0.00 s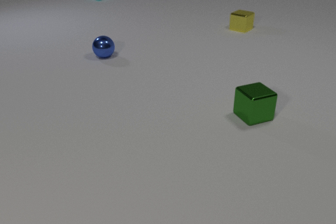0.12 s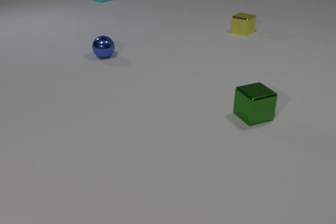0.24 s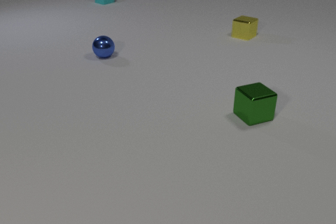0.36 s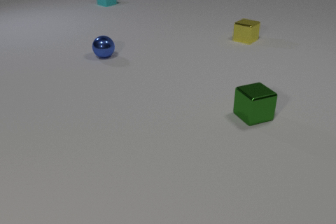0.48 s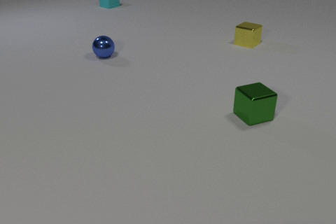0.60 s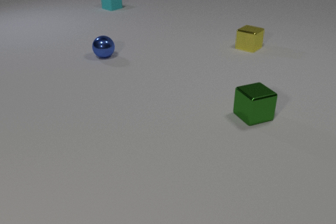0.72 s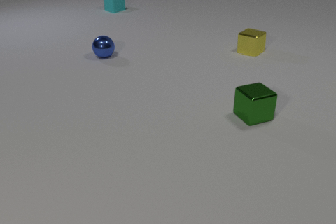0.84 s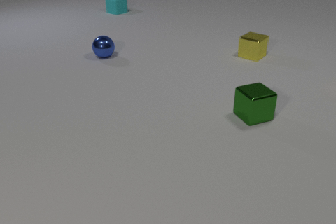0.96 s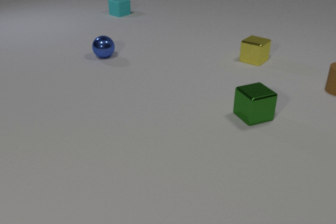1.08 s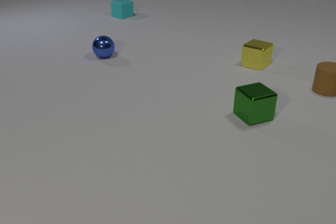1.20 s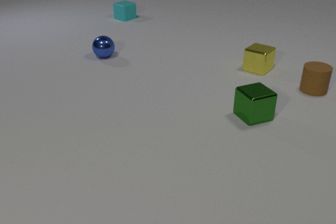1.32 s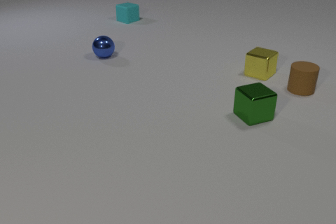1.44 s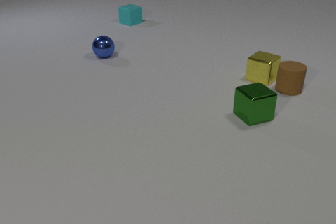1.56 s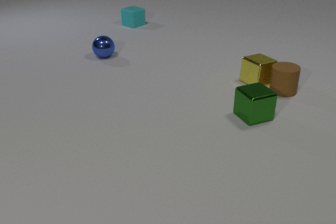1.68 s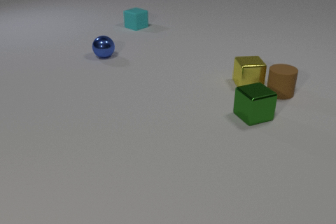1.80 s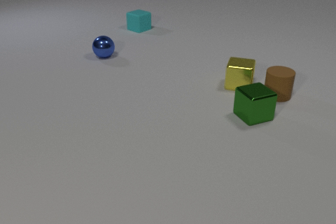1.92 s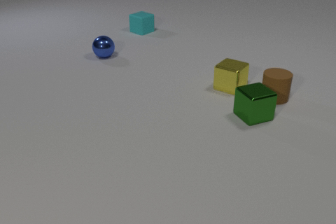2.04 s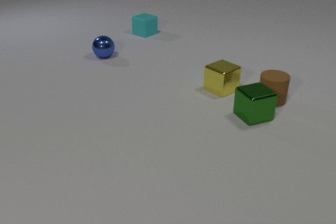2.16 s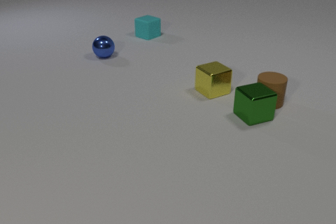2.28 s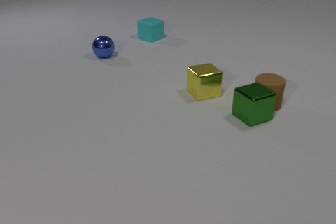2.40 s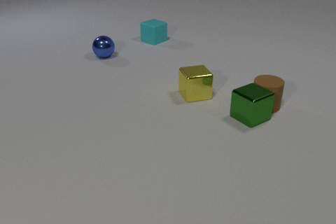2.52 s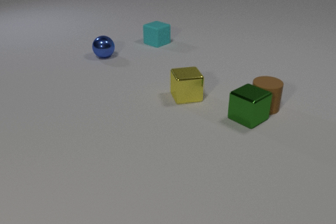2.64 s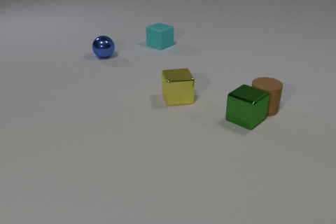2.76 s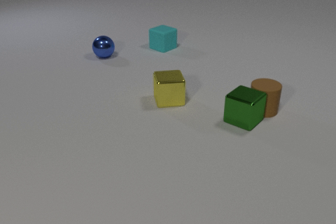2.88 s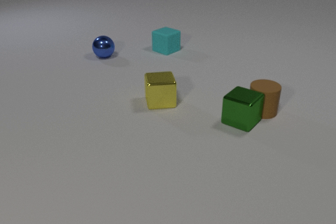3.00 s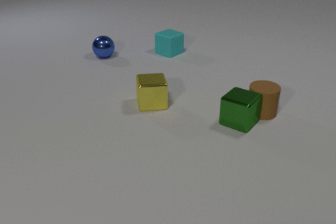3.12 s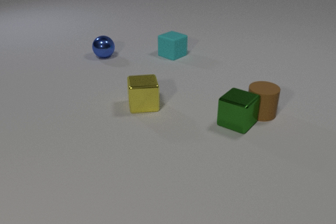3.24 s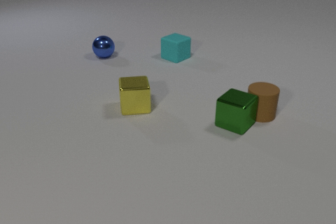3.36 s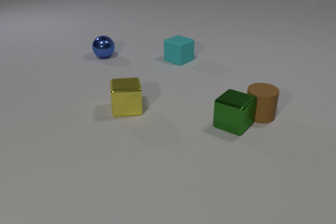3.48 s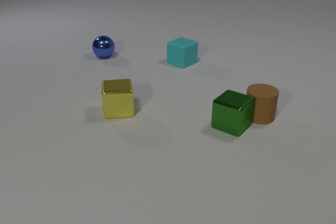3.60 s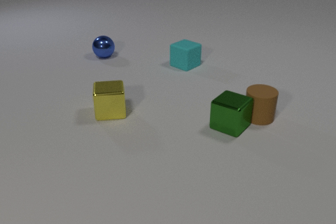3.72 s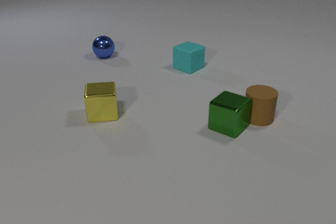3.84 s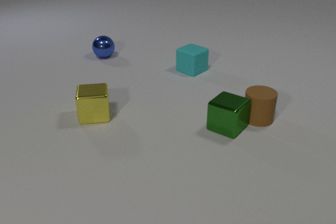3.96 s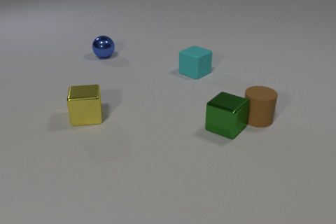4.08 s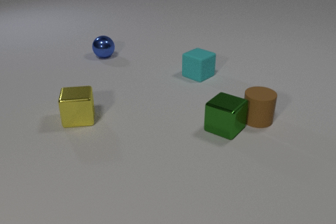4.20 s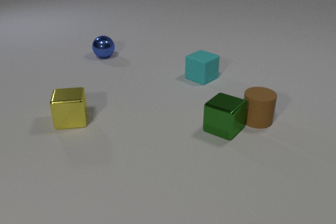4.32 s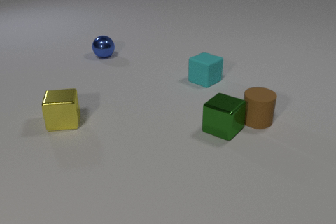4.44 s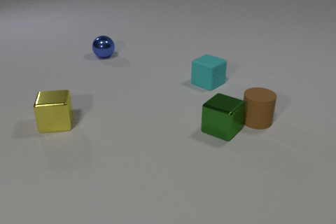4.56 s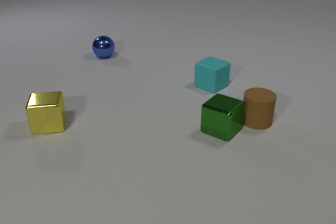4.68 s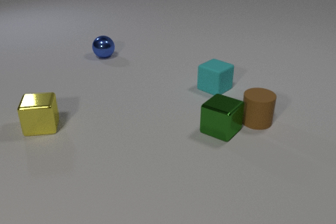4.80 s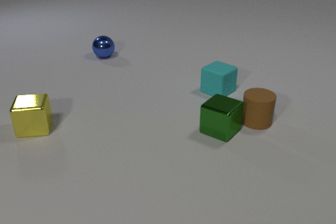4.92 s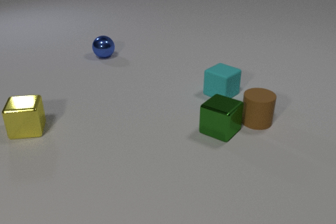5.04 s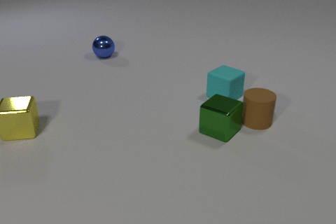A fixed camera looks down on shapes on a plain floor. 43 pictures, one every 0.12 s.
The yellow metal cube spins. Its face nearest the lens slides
to the left.
The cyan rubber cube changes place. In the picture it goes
toward the camera.
0.00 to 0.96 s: The yellow metal cube slides toward the camera. The brown rubber cylinder comes in at the right edge, slides to the left. The cyan rubber cube slides toward the camera.
0.96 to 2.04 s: The yellow metal cube slides toward the camera, spins clockwise seen from above by about 90 degrees, its near face sliding to the left. The brown rubber cylinder slides to the left and toward the camera. The cyan rubber cube slides toward the camera. The yellow metal cube and the brown rubber cylinder collide.
2.04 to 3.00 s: The yellow metal cube slides to the left and toward the camera, spins clockwise seen from above by about 30 degrees, its near face sliding to the left. The brown rubber cylinder slides toward the camera. The green metal cube slides toward the camera and to the left, spins so that its near face slides to the right, counterclockwise seen from above. The cyan rubber cube slides toward the camera and to the right. The brown rubber cylinder and the green metal cube collide.
3.00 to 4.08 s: The yellow metal cube slides to the left. The brown rubber cylinder slides toward the camera. The green metal cube slides toward the camera and to the left. The cyan rubber cube slides toward the camera and to the right.
4.08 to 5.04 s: The yellow metal cube slides to the left. The cyan rubber cube slides toward the camera and to the right.
How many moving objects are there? 4.
How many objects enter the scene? 1.
What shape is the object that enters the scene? cylinder.
